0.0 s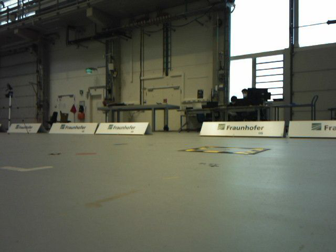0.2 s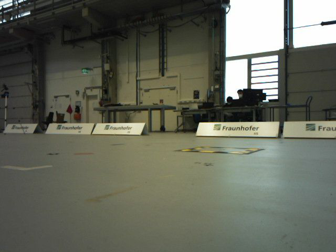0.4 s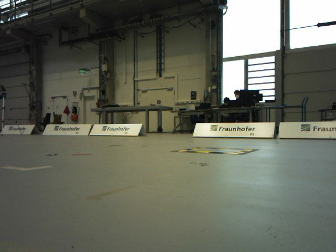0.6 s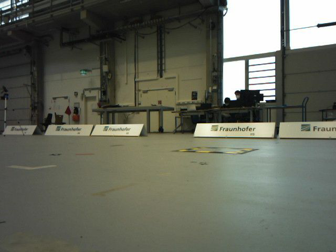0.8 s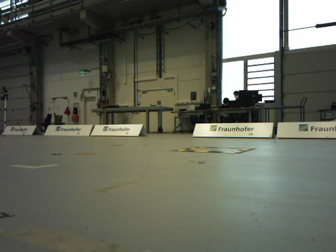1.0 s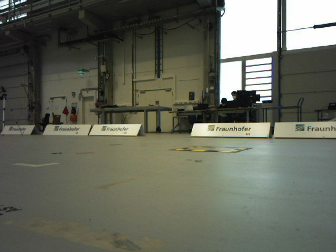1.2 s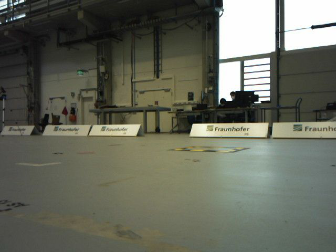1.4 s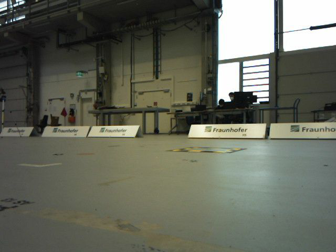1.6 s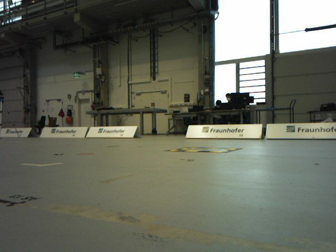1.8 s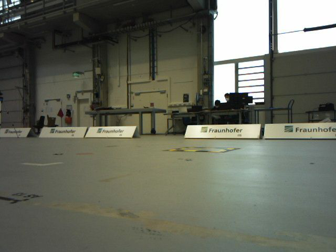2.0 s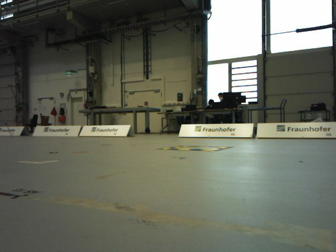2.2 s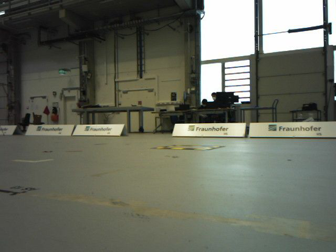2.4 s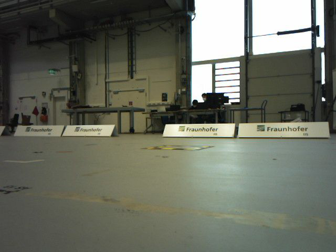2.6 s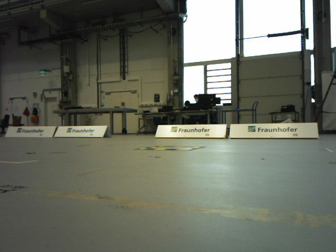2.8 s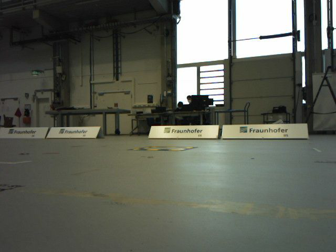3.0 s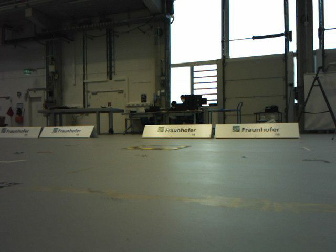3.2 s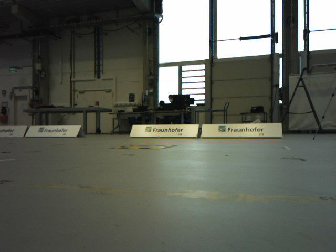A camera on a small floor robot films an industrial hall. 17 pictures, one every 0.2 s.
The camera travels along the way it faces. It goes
backward.
0.0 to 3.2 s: The camera swings to its right by about 10 degrees, and the scene slides to the left. It travels backward, about 0.6 m, so what stands in front gets smaller.
The film runs backward here.
